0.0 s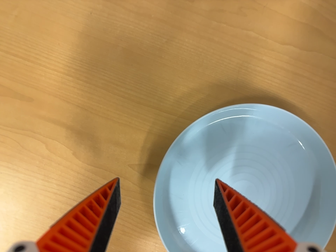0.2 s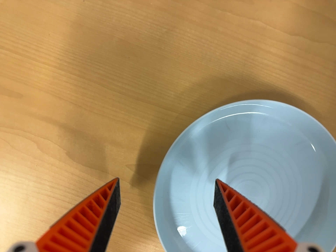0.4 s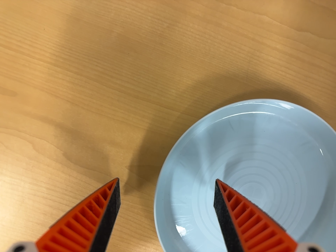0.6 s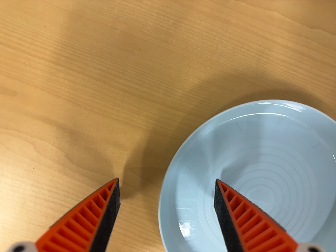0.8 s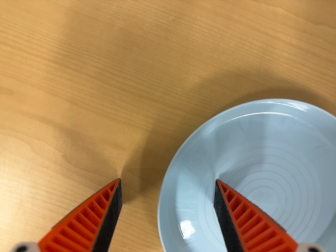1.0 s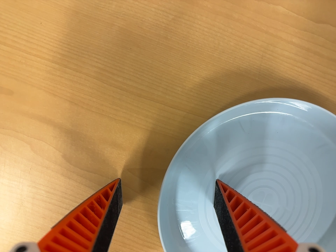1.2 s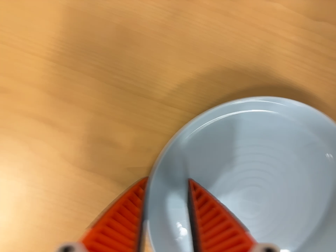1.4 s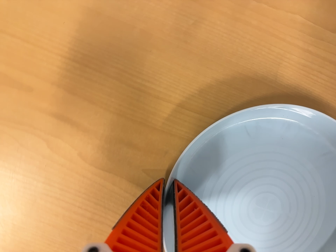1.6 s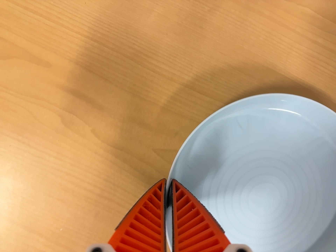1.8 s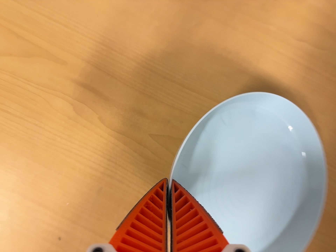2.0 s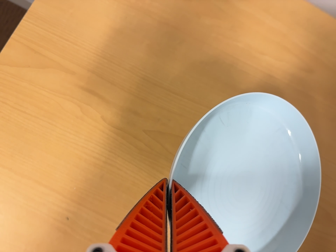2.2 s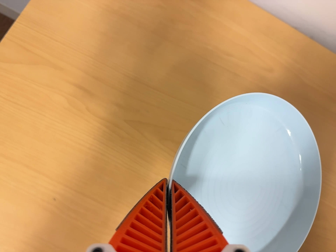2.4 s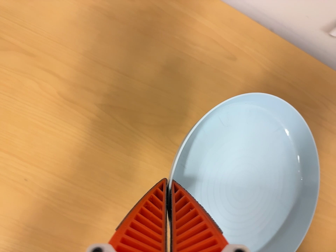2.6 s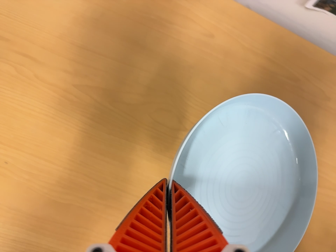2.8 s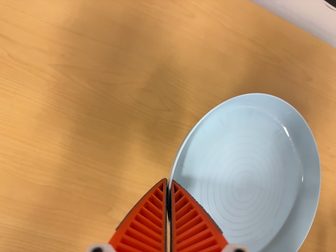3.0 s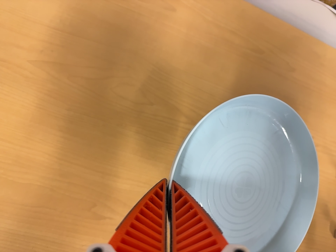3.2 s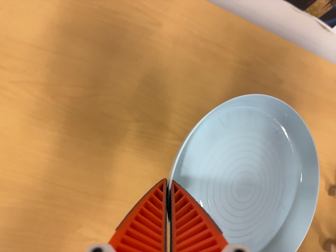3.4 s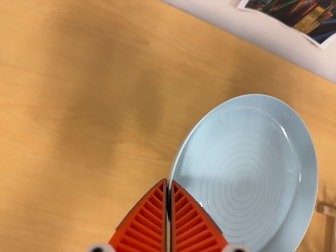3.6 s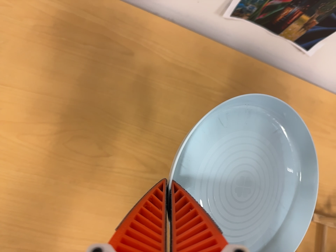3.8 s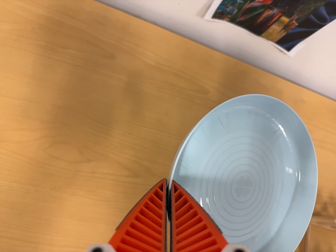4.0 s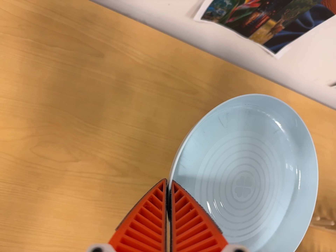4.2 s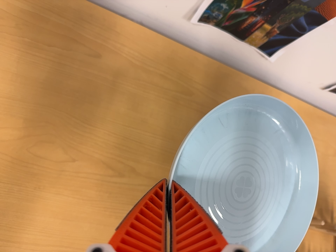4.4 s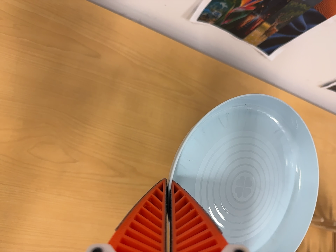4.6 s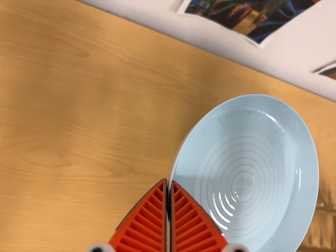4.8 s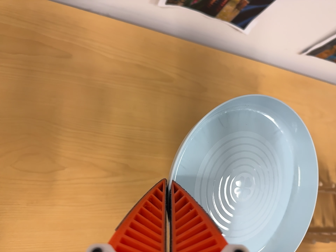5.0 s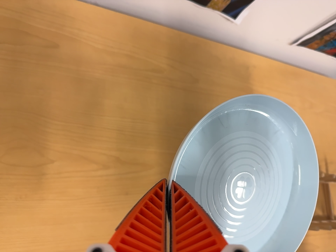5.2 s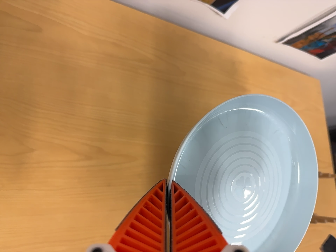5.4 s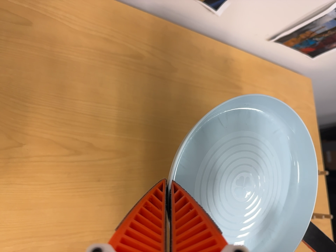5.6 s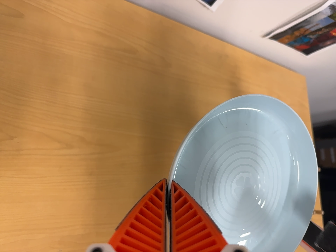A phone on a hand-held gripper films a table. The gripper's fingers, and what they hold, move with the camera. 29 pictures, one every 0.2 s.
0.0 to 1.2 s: The camera travels forward, about 5 cm, so what stands in front looms larger.
1.2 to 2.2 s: The camera travels backward and toward the bottom of its view, about 20 cm, so what stands in front gets smaller. Its aim tips toward the top of its view by about 15 degrees.
2.2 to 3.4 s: The camera travels to its right and toward the bottom of its view, about 14 cm, so close, fixed things drift to the left. It rolls about its line of sight by about 10 degrees, and the scene rotates counterclockwise.
3.4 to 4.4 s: The camera shifts only a little, or ends up much as it began.
4.4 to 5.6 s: The camera swings to its right by about 10 degrees, and the scene slides to the left.
The film runs forward here.
